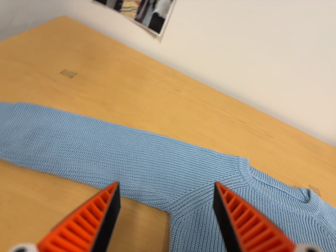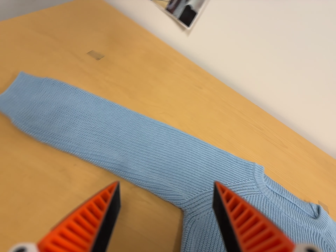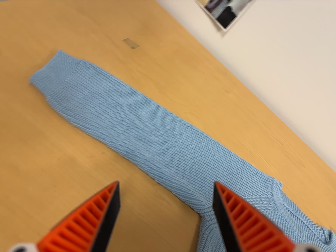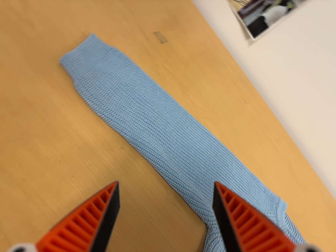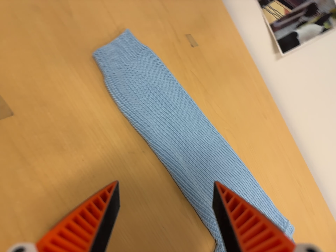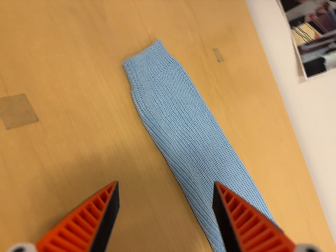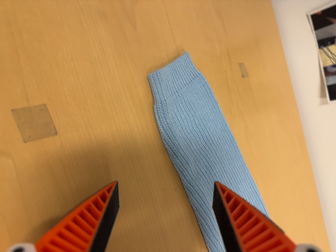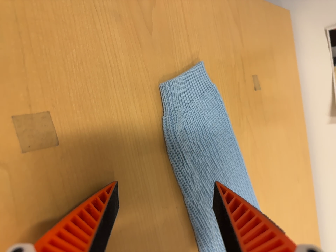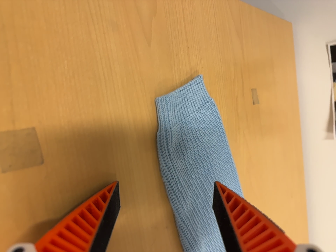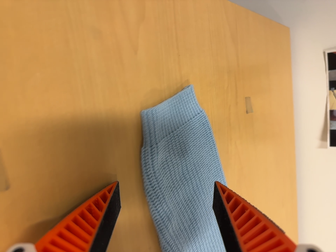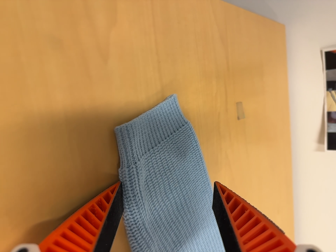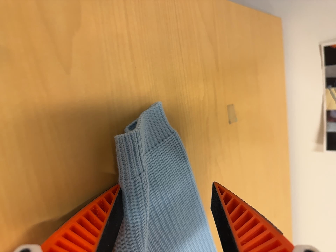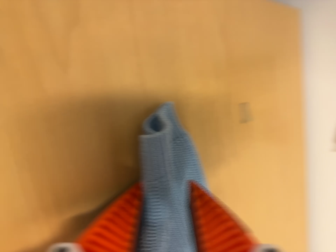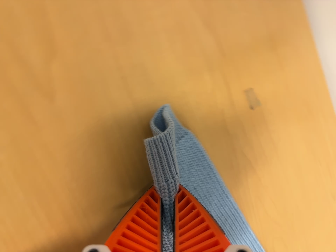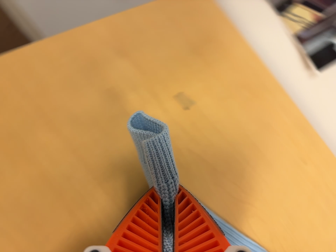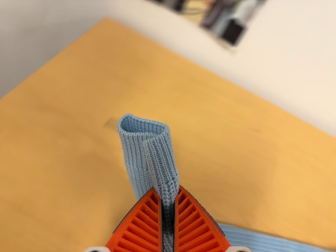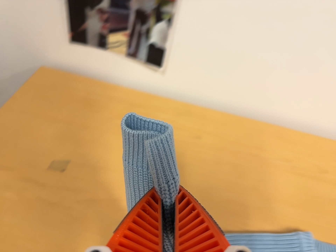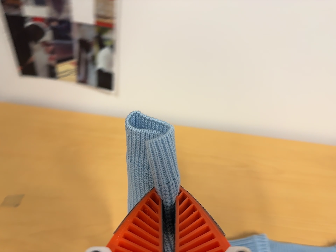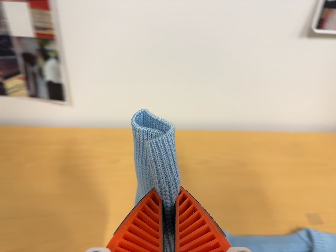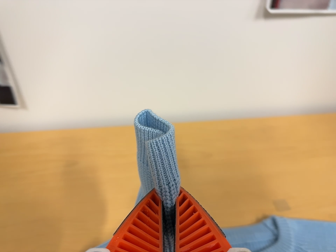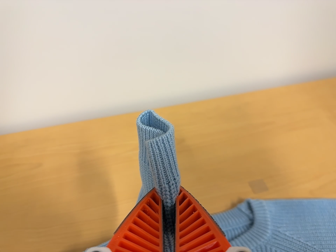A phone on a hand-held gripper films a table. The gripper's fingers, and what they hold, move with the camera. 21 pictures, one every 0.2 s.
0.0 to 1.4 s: The camera travels to its left and toward the top of its view, about 22 cm, so close, fixed things drift to the right. It rolls about its line of sight by about 55 degrees, and the scene rotates clockwise.
1.4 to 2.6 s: The camera travels to its right, forward and toward the top of its view, about 14 cm. It rolls about its line of sight by about 10 degrees, and the scene rotates counterclockwise.
2.6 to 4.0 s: The camera swings to its right by about 10 degrees, and the scene slides to the left. It travels to its right, about 50 cm, so close, fixed things drift to the left. Its aim tips toward the top of its view by about 10 degrees, and the scene shifts downward. It rolls about its line of sight by about 80 degrees, and the scene rotates counterclockwise.
The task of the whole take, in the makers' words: left arm across.
The film runs forward here.
